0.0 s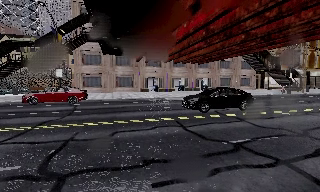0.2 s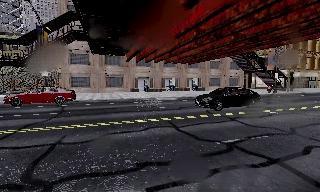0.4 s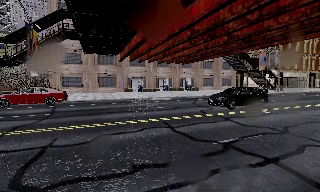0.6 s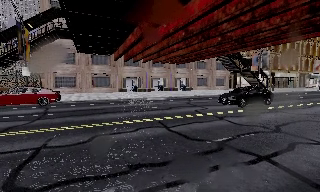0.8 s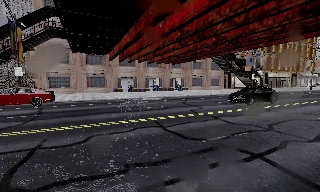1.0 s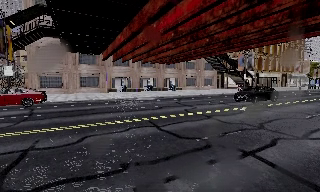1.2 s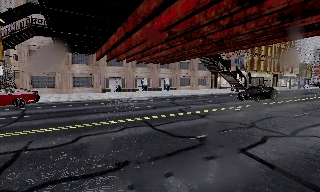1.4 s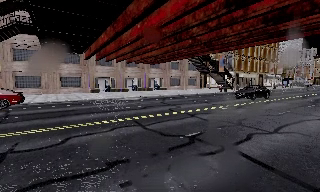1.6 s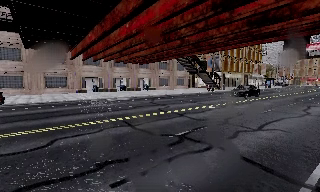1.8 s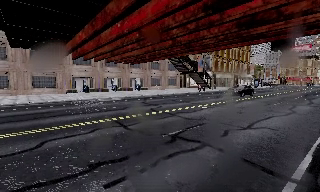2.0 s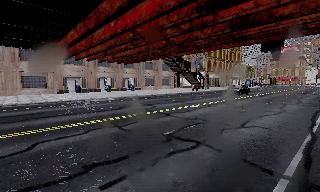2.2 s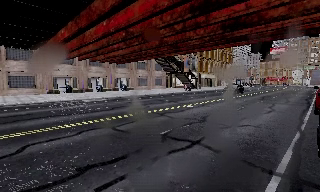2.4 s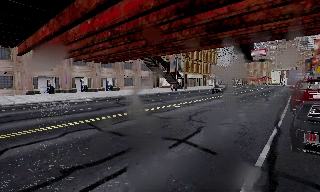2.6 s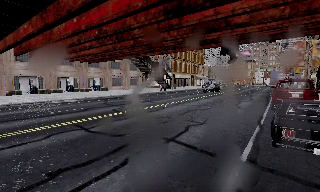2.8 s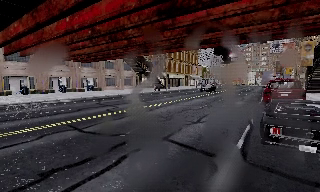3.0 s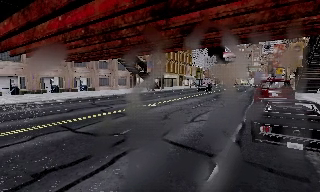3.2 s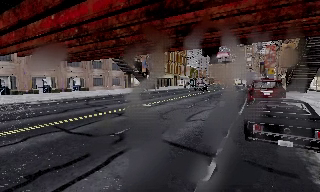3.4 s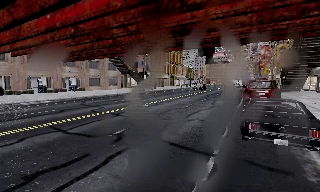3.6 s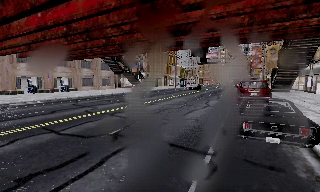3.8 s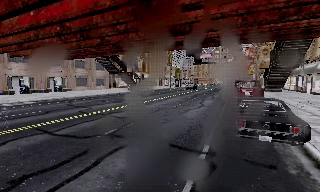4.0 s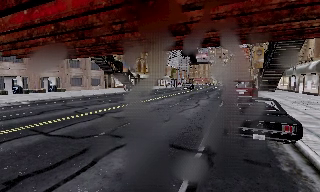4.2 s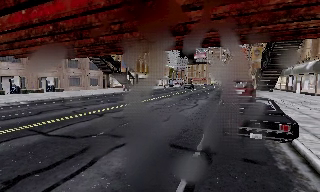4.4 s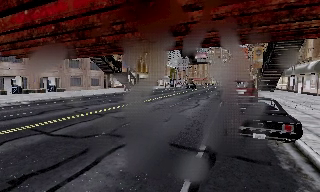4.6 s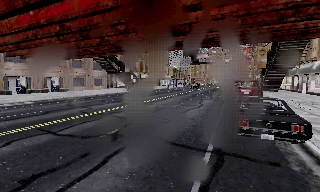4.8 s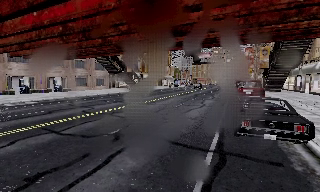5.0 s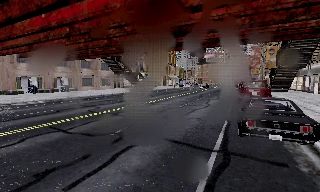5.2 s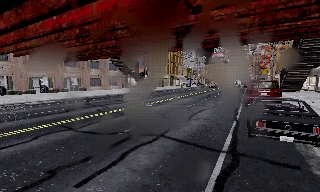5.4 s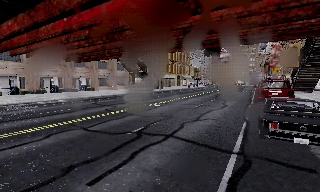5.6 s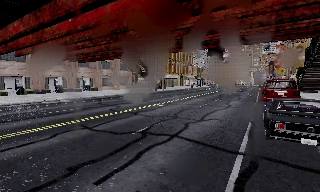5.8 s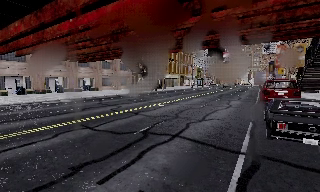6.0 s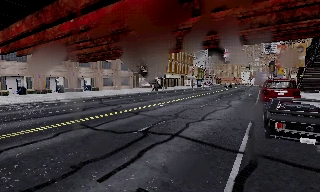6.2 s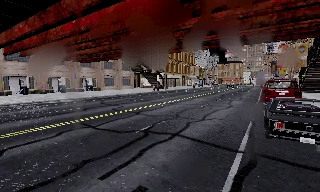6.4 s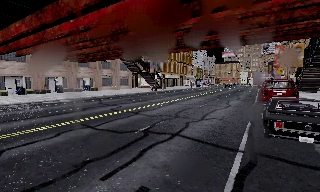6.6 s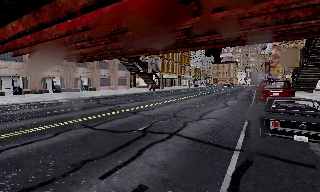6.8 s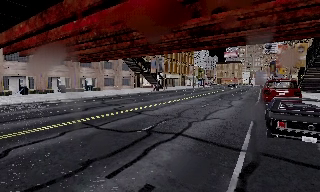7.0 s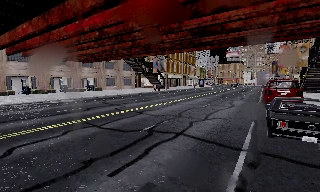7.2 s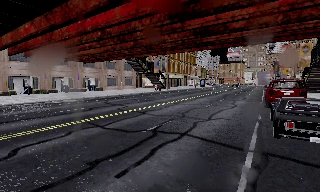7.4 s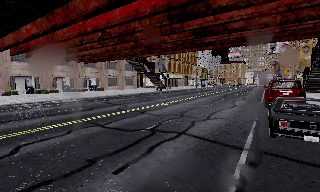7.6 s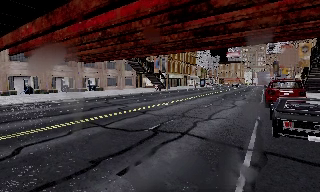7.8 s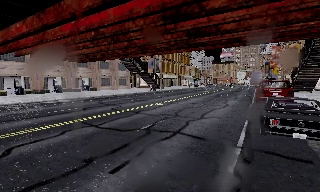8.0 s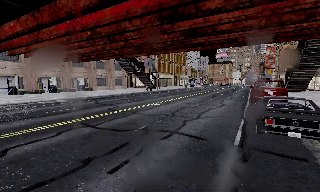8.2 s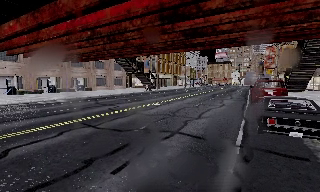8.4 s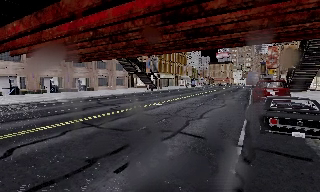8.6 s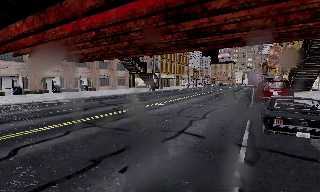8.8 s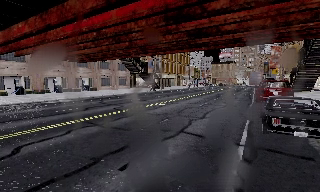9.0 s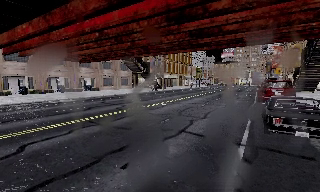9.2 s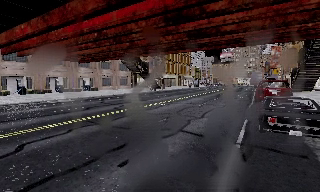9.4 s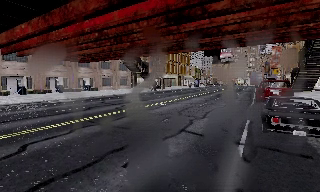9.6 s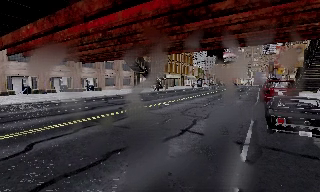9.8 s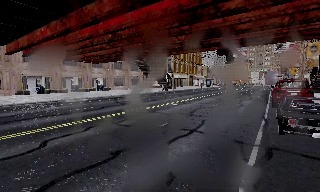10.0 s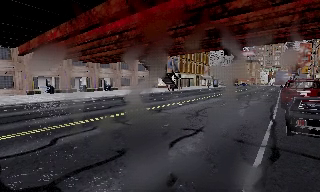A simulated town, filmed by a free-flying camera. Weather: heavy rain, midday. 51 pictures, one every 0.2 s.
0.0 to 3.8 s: The scene slides to the left, as the camera pans about 50 degrees to its right. It travels backward, about 0.5 m.
3.8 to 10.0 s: The scene slides to the right, as the camera pans about 10 degrees to its left. It travels backward and to its left, about 1.5 m, so what stands in front gets smaller.
The film runs backward here.
